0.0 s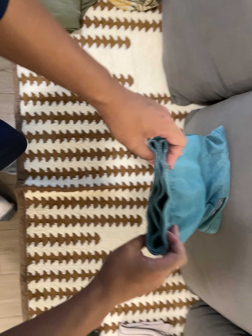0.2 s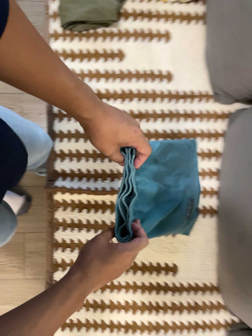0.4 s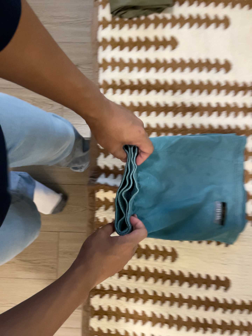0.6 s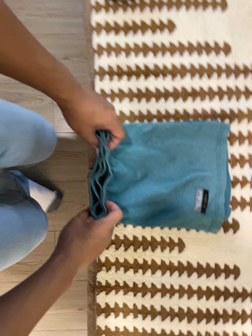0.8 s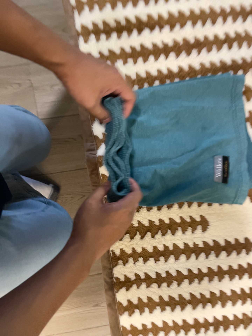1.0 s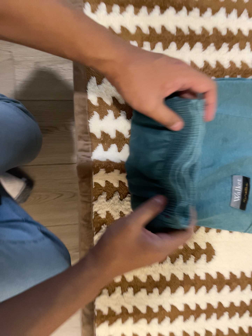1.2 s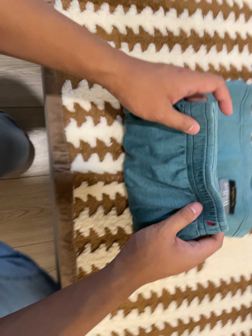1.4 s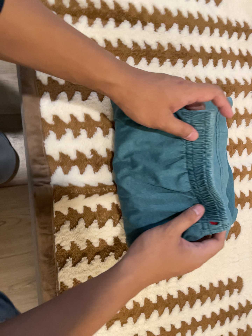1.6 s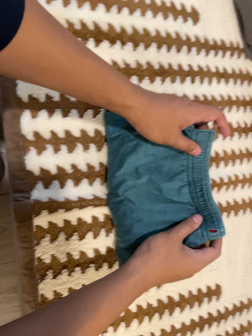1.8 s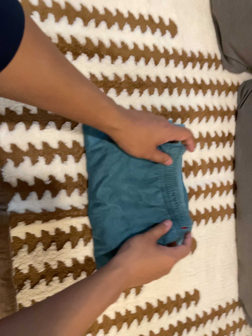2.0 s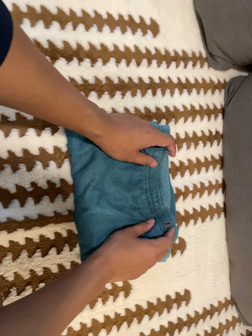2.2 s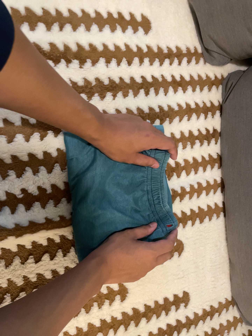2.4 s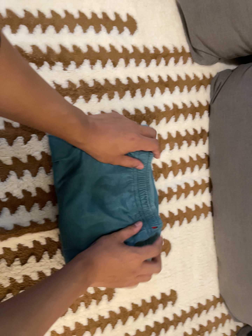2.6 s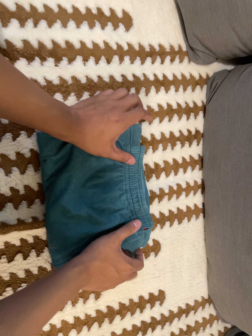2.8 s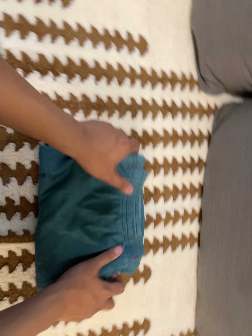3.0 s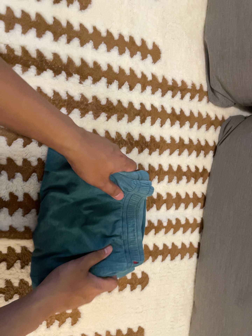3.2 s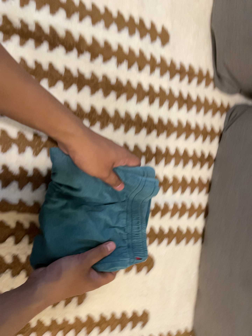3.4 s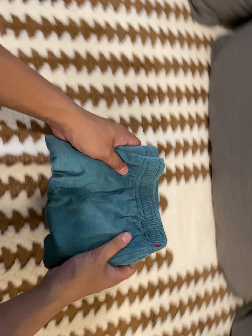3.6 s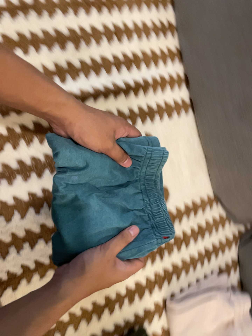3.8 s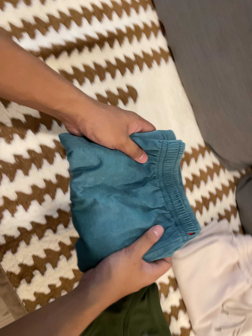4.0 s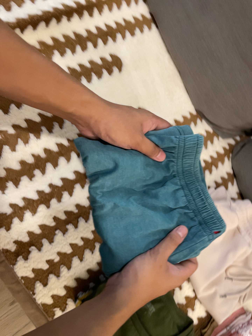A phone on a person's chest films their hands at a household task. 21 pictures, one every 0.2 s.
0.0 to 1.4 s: The camera pans to its right by about 15 degrees. It travels forward and to its left, about 50 cm, so what stands in front looms larger.
1.4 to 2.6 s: The camera travels to its right and toward the top of its view, about 18 cm, so close, fixed things drift to the left.
2.6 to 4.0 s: The camera travels toward the bottom of its view, about 36 cm, so close, fixed things drift upward. It rolls about its line of sight by about 25 degrees, and the scene rotates counterclockwise.
The film runs forward here.
